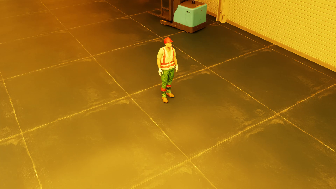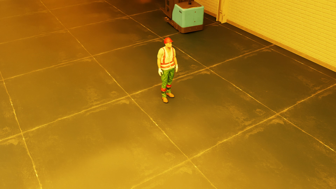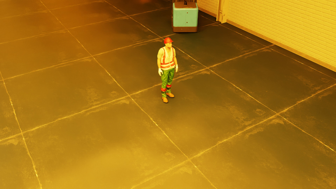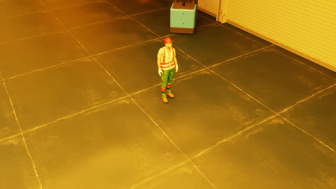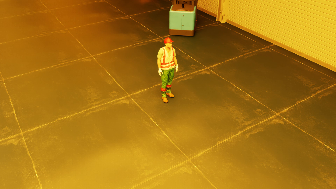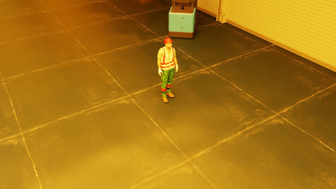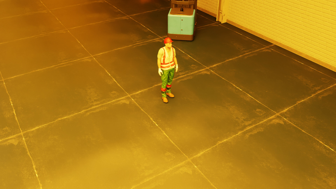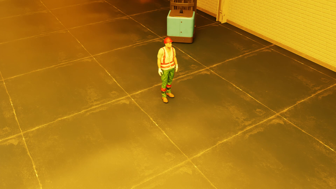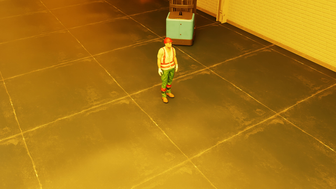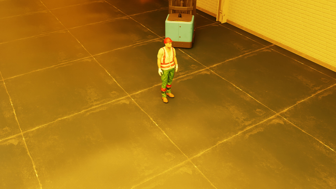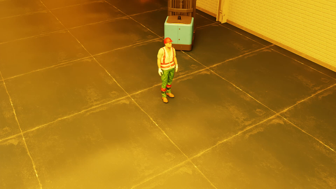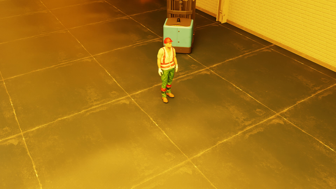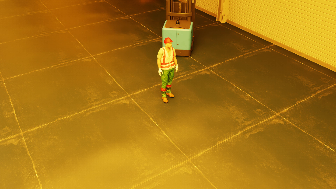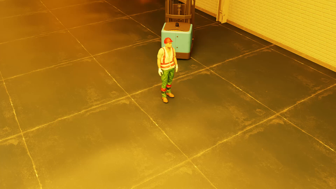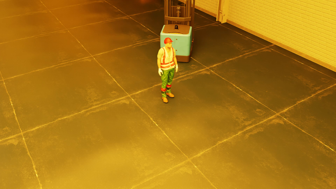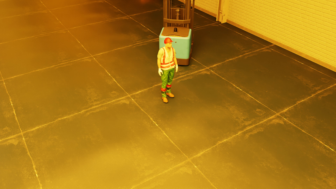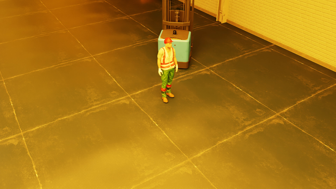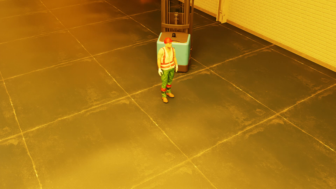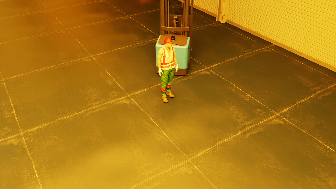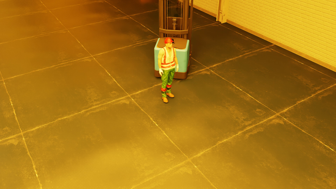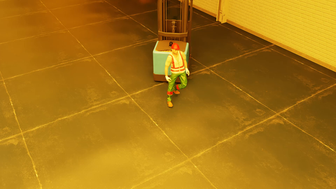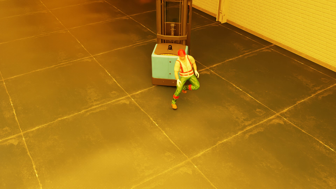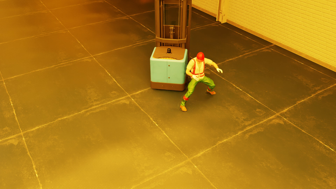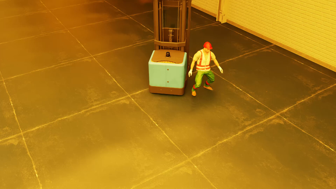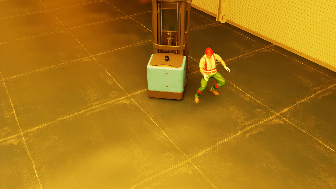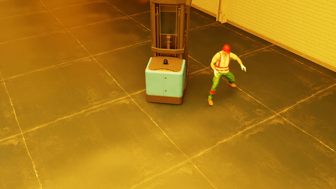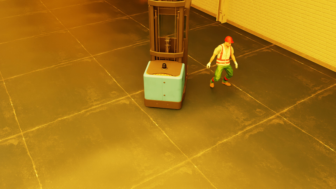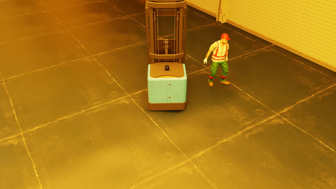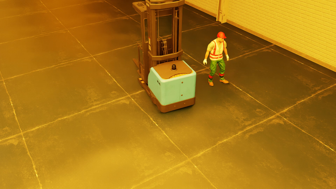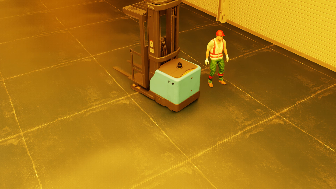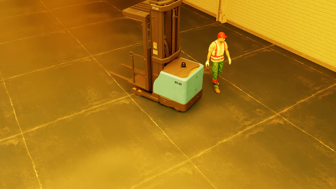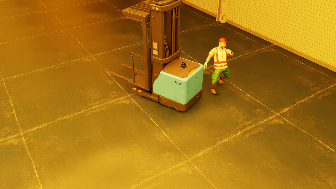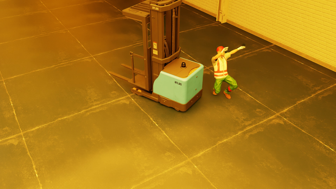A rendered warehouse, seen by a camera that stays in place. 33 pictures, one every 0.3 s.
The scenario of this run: Near miss between a forklift and a person.
